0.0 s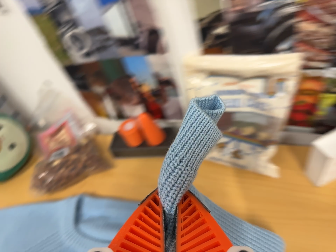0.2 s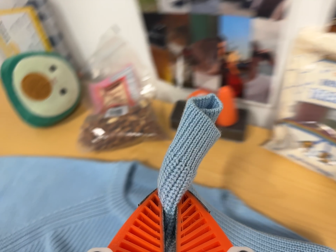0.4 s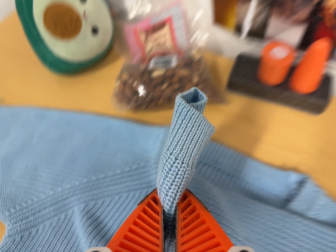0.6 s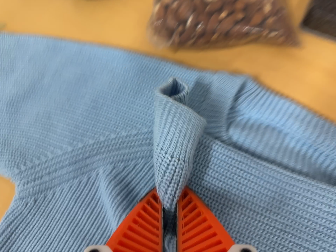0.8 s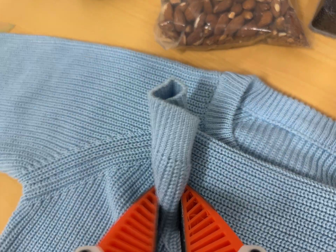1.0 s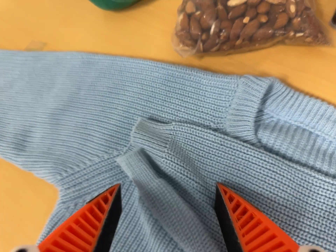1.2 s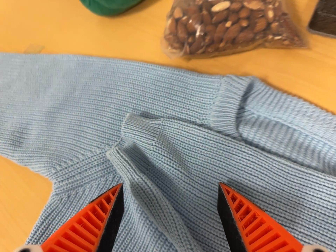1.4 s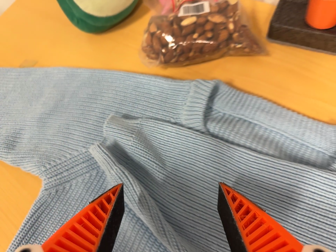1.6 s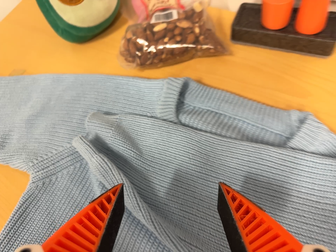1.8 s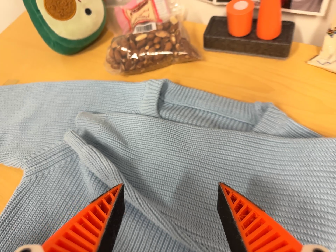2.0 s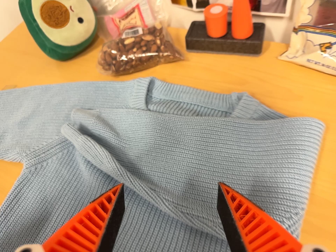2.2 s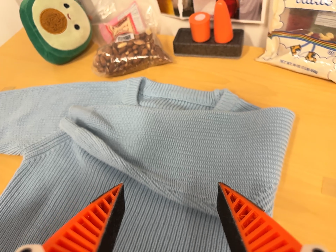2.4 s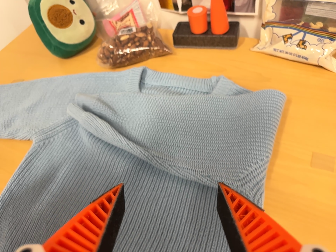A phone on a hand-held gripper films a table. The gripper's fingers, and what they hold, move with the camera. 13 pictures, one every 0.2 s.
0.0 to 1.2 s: The camera pans to its left by about 15 degrees. It travels forward and to its left, about 26 cm, so what stands in front looms larger. Its aim tips toward the bottom of its view by about 25 degrees, and the scene shifts upward. It rolls about its line of sight by about 20 degrees, and the scene rotates clockwise.
1.2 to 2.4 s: The camera travels backward and toward the bottom of its view, about 26 cm, so what stands in front gets smaller. Its aim tips toward the top of its view by about 20 degrees. It rolls about its line of sight by about 10 degrees, and the scene rotates counterclockwise.
The film runs forward here.
